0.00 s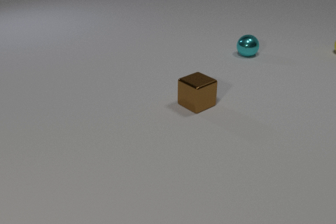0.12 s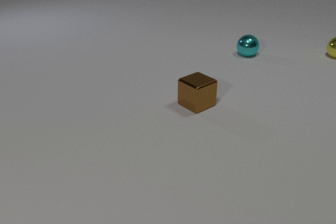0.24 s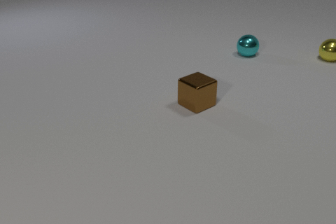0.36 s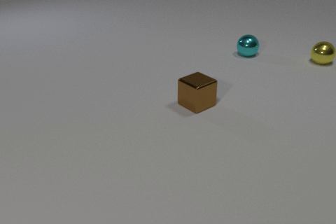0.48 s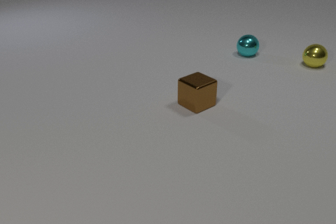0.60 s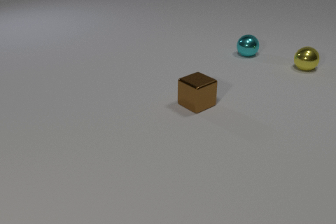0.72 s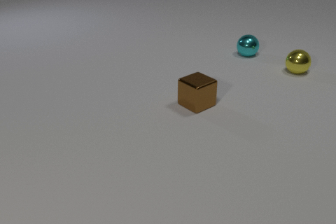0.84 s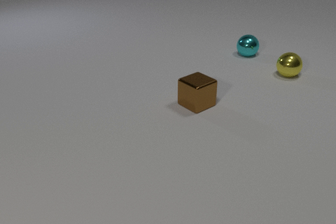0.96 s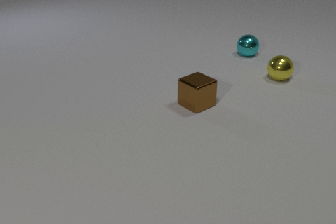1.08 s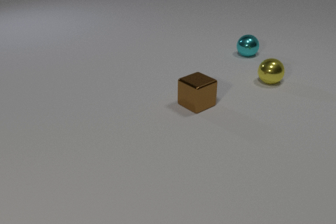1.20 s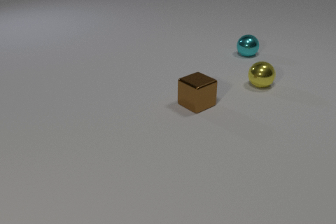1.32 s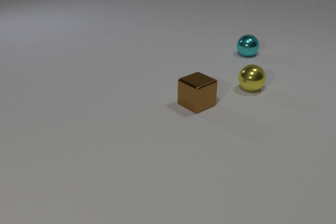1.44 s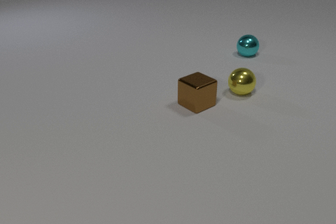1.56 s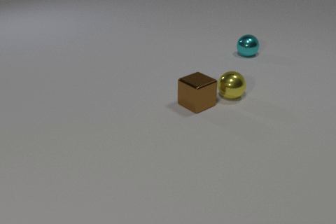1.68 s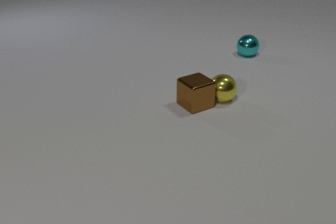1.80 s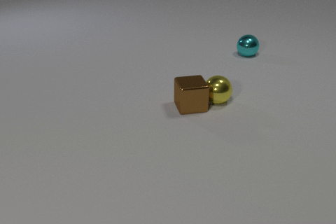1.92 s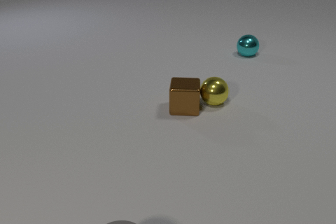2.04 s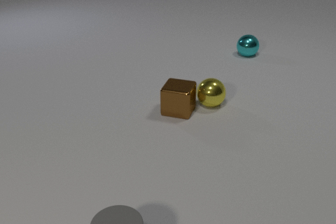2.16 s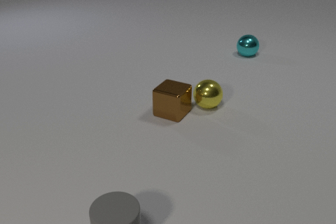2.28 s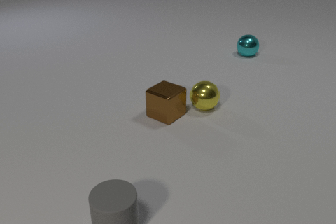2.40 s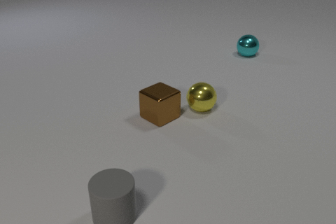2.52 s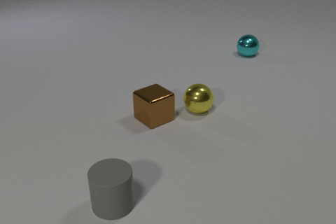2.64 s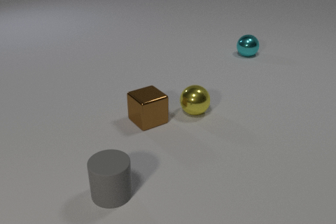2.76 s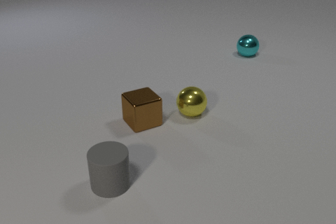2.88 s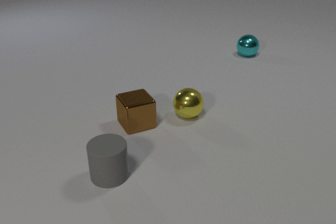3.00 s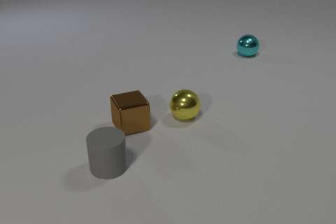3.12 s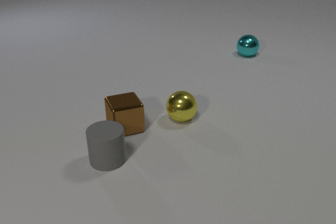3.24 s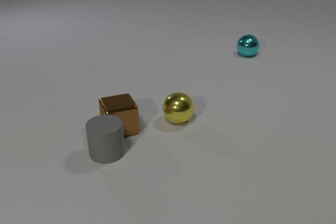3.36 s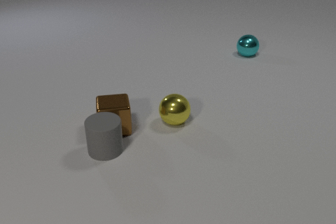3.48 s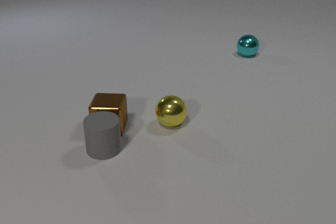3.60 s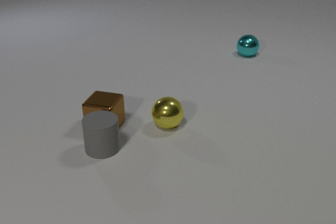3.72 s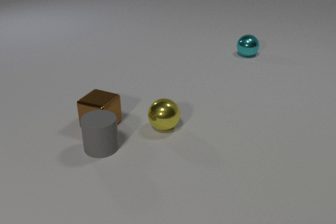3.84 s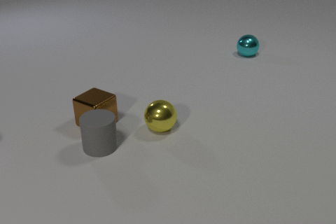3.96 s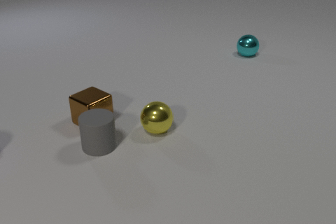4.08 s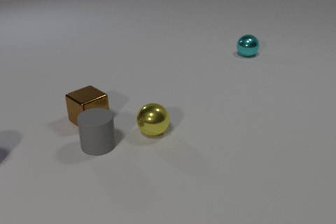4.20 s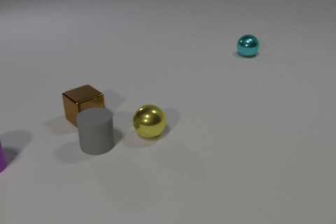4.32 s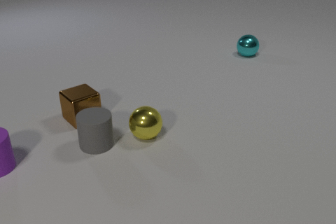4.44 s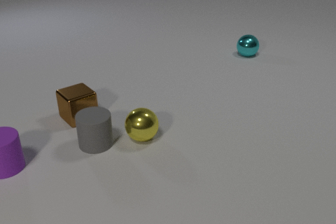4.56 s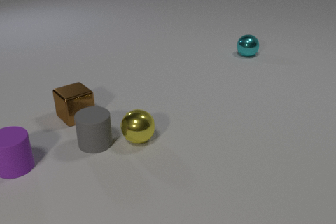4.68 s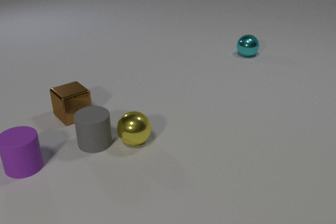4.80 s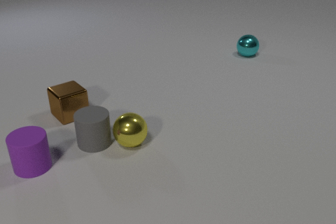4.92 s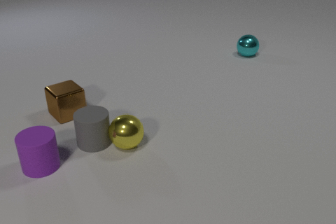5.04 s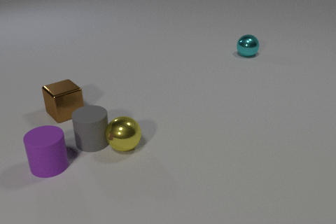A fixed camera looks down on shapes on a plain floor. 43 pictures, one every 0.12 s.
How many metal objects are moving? 2.
How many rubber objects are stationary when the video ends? 0.
What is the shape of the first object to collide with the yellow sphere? cube.
0.00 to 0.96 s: The yellow metal sphere rolls toward the camera and to the left.
0.96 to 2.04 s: The yellow metal sphere rolls toward the camera and to the left. The brown metal cube slides to the left and toward the camera, spins so that its near face slides to the left, clockwise seen from above. The gray rubber cylinder comes in at the bottom edge, slides away from the camera. The yellow metal sphere and the brown metal cube collide.
2.04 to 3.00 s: The yellow metal sphere rolls toward the camera and to the left. The brown metal cube slides to the left and toward the camera, spins clockwise seen from above by about 45 degrees, its near face sliding to the left. The gray rubber cylinder slides away from the camera.
3.00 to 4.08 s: The yellow metal sphere rolls to the left and toward the camera. The brown metal cube slides to the left, spins clockwise seen from above by about 75 degrees, its near face sliding to the left. The gray rubber cylinder slides away from the camera. The brown metal cube and the gray rubber cylinder collide.
4.08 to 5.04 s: The yellow metal sphere rolls to the left and toward the camera. The brown metal cube slides to the left and away from the camera. The purple rubber cylinder comes in at the left edge, slides to the right. The yellow metal sphere and the gray rubber cylinder collide.
